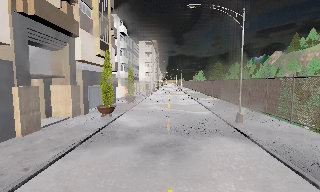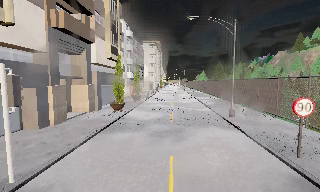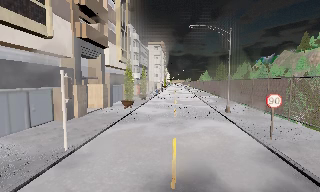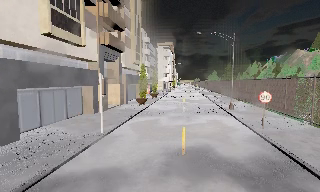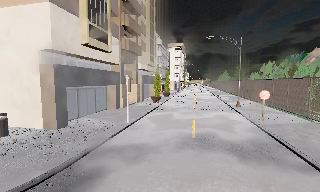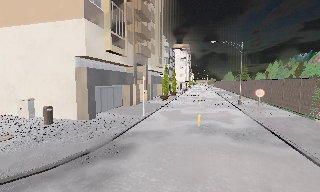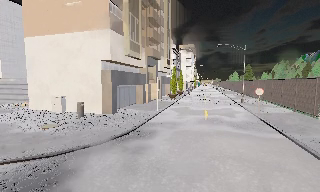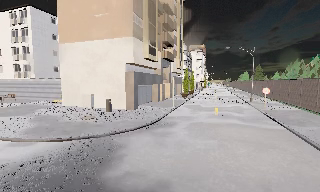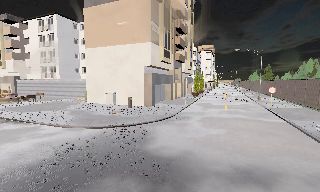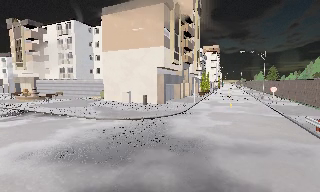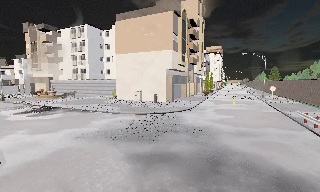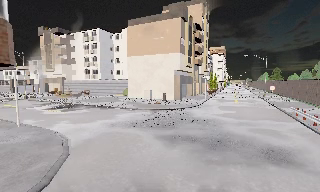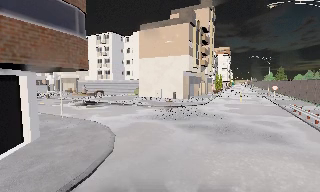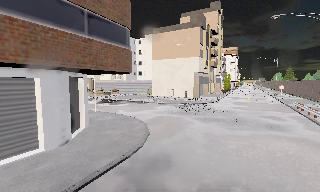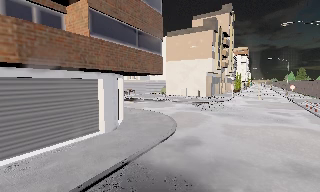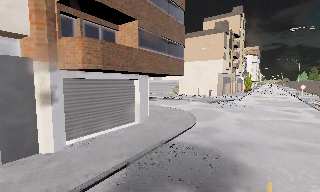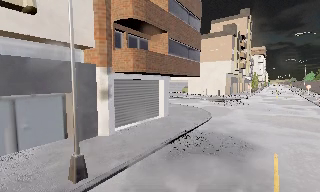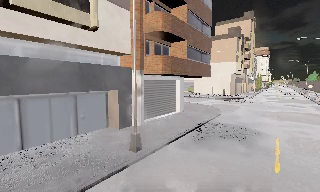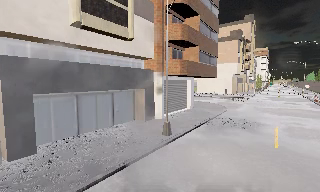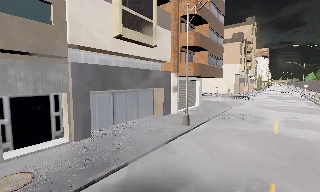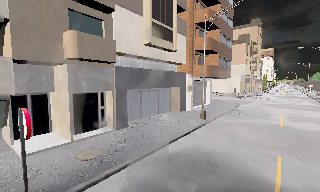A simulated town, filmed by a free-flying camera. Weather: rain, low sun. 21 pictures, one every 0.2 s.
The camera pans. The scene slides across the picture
to the right.
The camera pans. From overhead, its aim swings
counterclockwise.
0.0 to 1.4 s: The camera pans to its left, which is counterclockwise from overhead, by about 15 degrees. It travels backward, about 14 m, so what stands in front gets smaller.
1.4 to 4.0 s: The camera swings to its left by about 20 degrees, and the scene slides to the right. It travels backward and to its left, about 30 m, so what stands in front gets smaller.
The film runs backward here.
